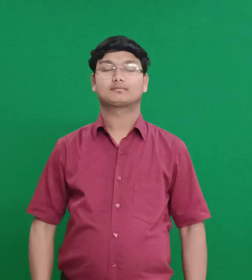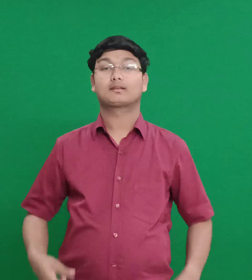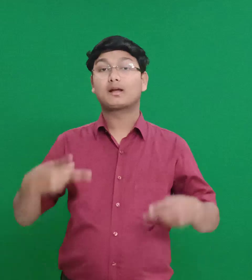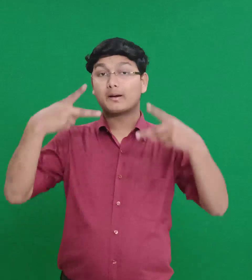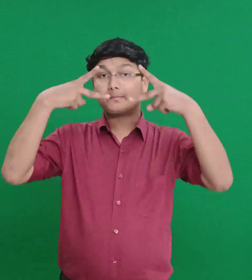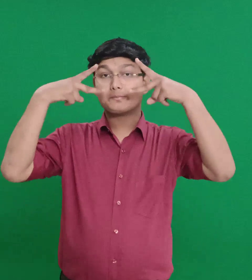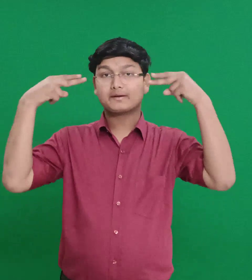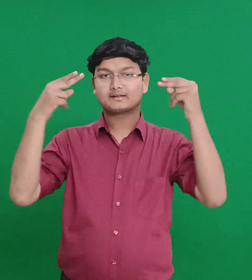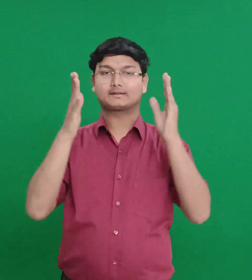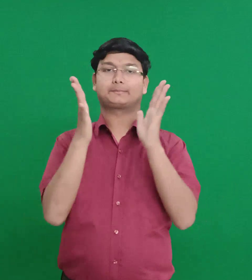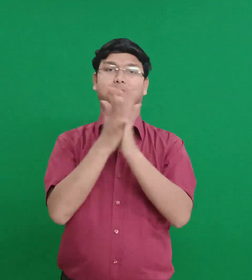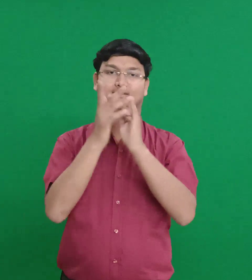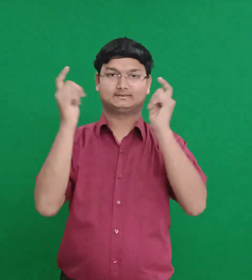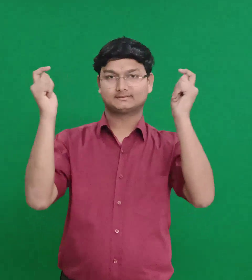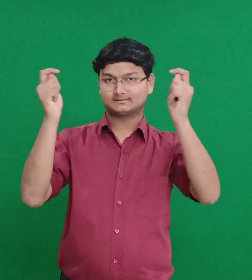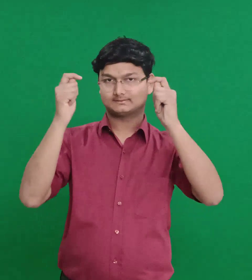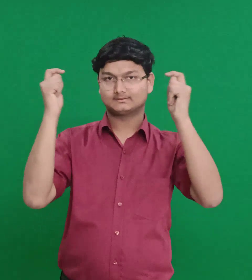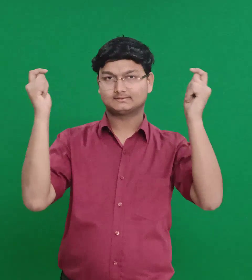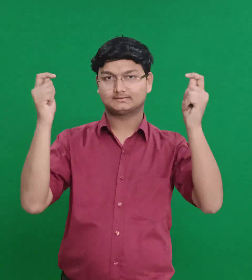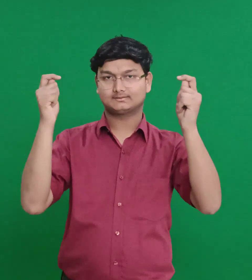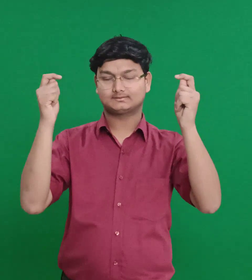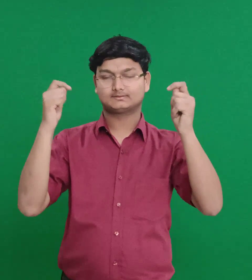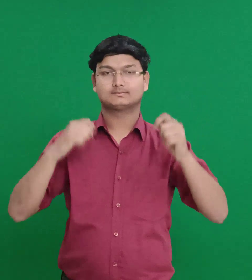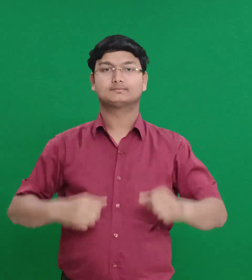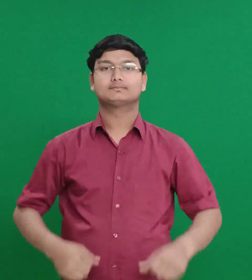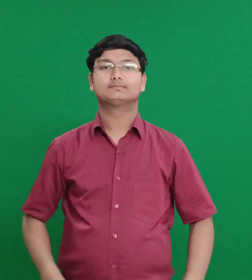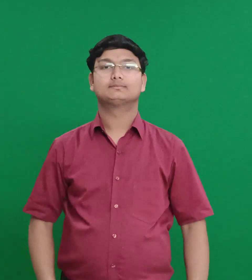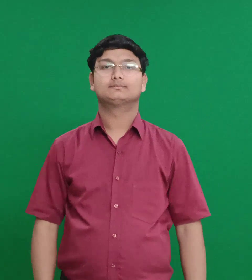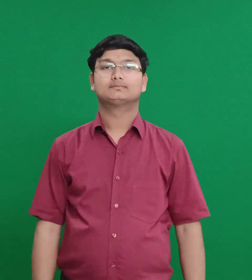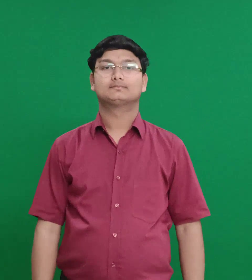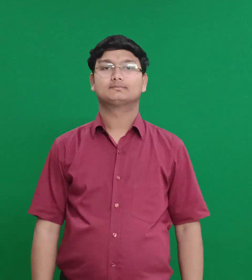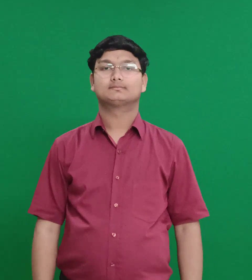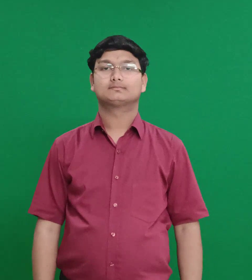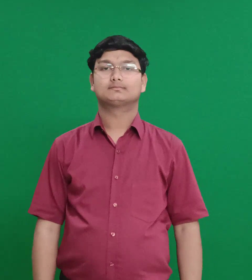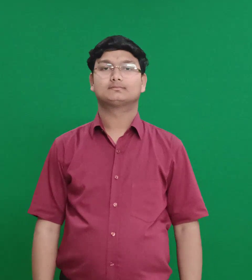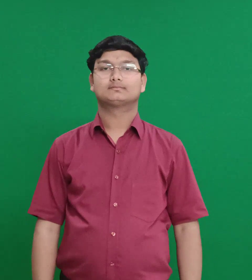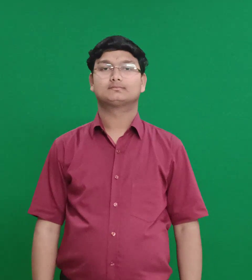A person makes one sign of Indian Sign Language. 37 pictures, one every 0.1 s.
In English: the feast of purim
